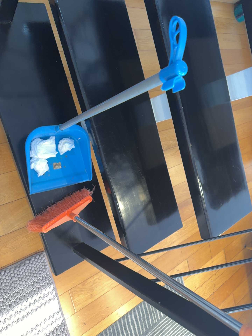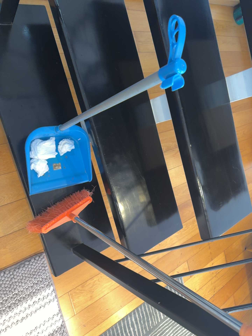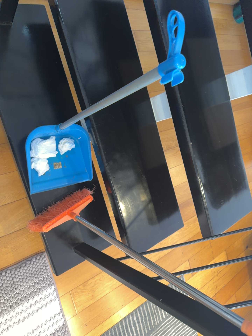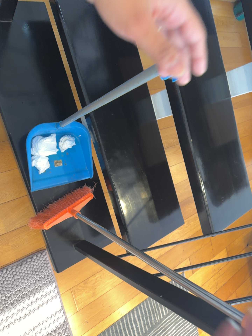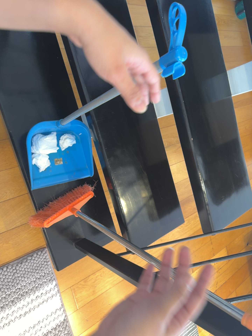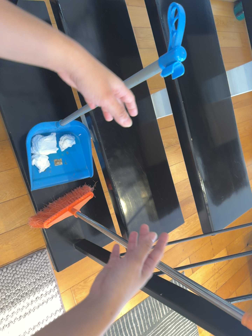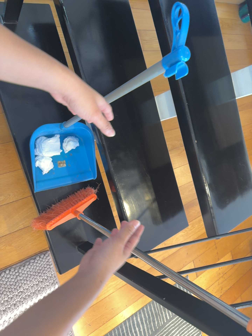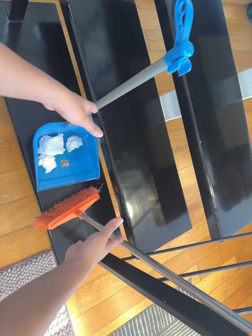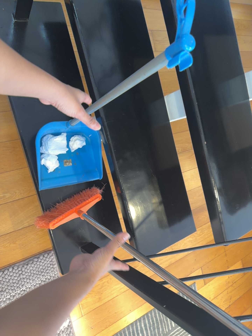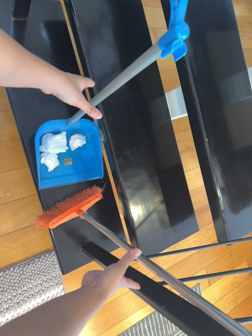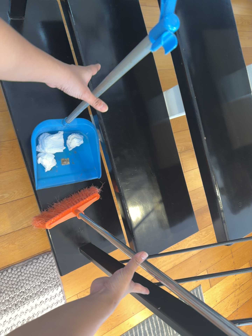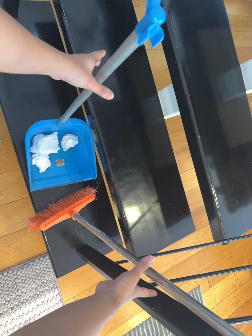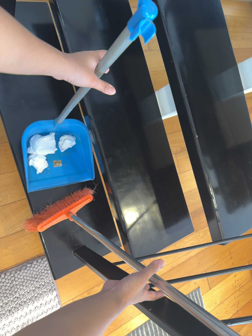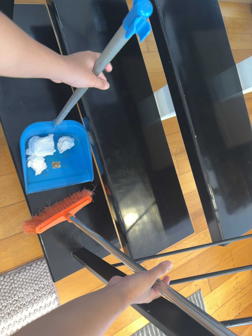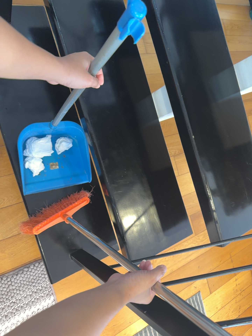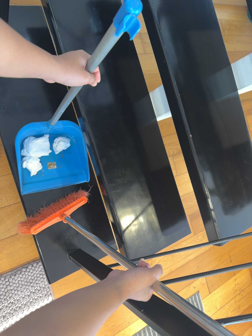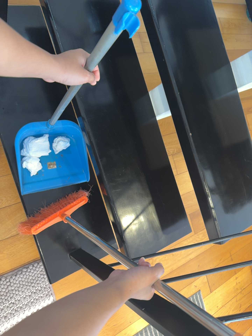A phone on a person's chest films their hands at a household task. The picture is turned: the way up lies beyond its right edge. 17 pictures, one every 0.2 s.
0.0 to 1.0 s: The camera shifts only a little, or ends up much as it began.
1.0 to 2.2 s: The camera travels to its right and forward, about 10 cm.
2.2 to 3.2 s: The camera shifts only a little, or ends up much as it began.
The film runs backward here.
